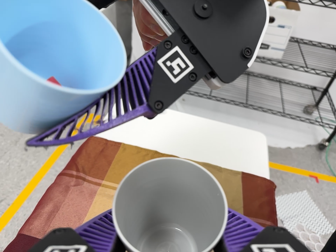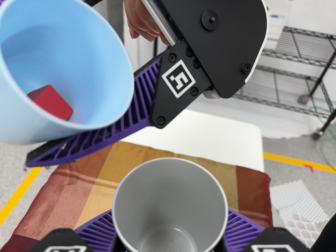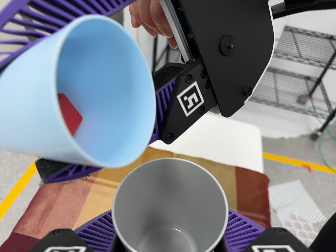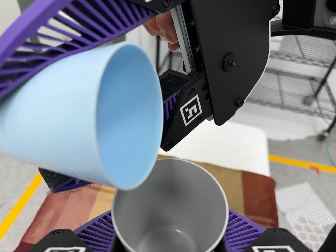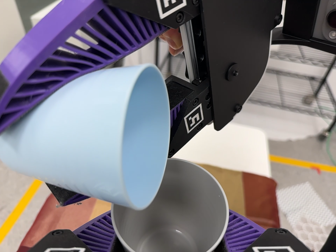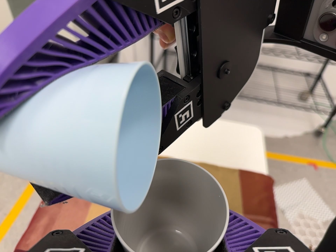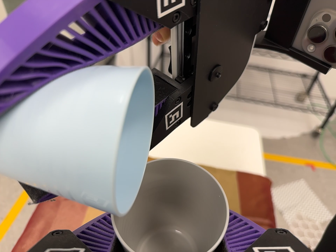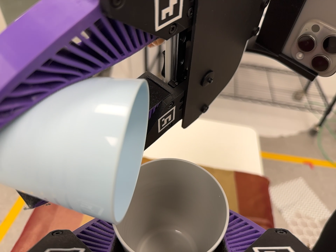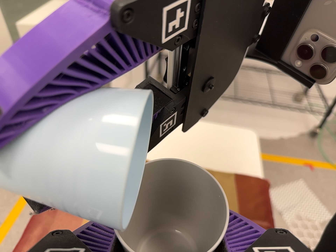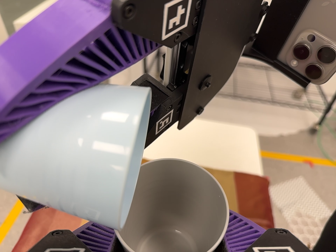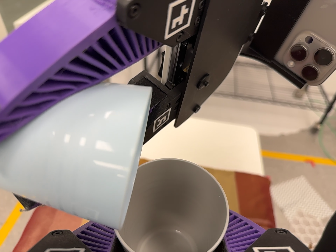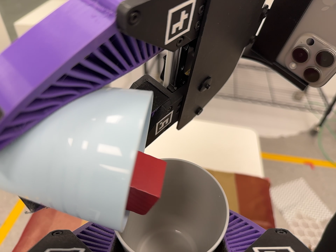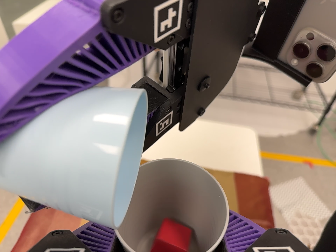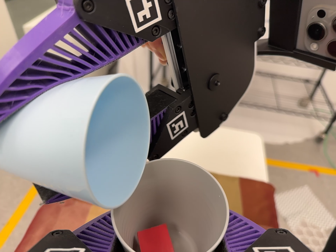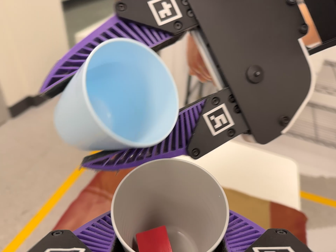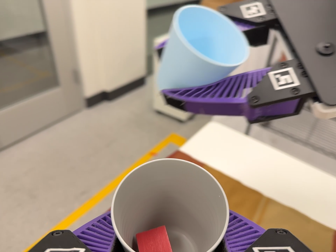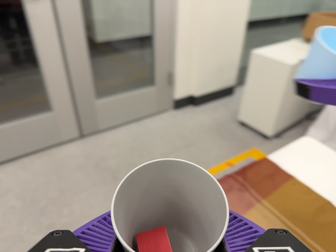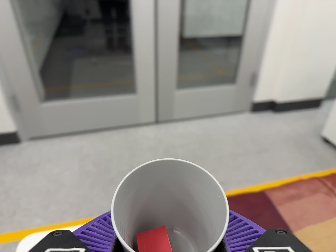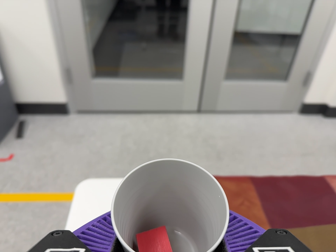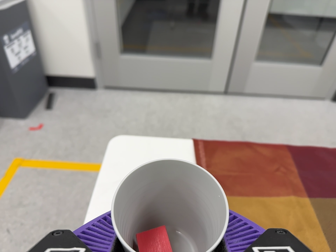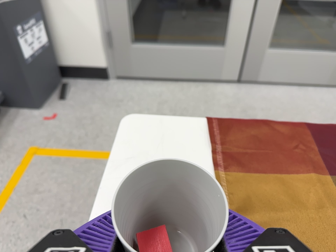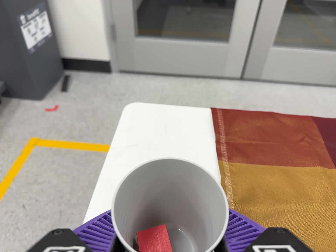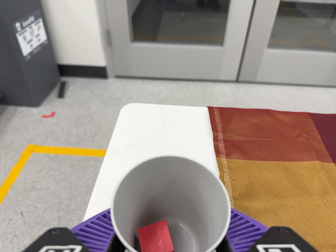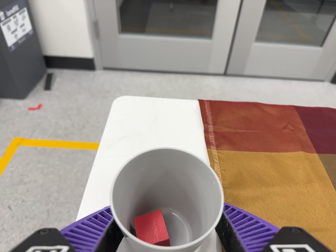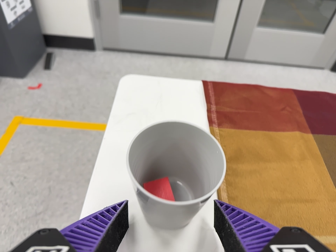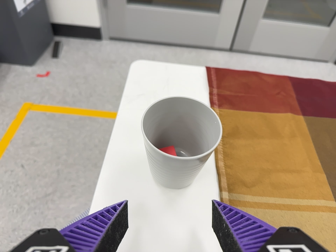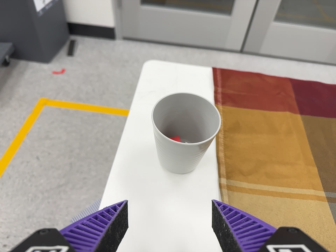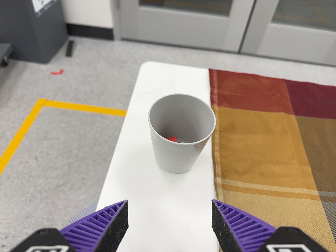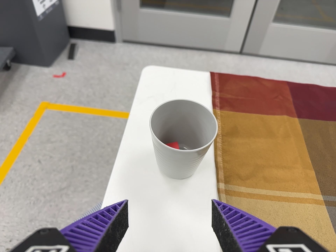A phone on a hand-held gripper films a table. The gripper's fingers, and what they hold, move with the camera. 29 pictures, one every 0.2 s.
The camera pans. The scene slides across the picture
to the right.
0.0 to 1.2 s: The camera shifts only a little, or ends up much as it began.
1.2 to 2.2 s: The camera keeps its place and its aim.
2.2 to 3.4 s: The camera pans to its left by about 55 degrees. It travels toward the bottom of its view, to its left and backward, about 16 cm. Its aim tips toward the top of its view by about 10 degrees. It rolls about its line of sight by about 40 degrees, and the scene rotates clockwise.
3.4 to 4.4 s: The camera pans to its left by about 15 degrees. It travels toward the bottom of its view and to its left, about 14 cm, so close, fixed things drift upward. It rolls about its line of sight by about 10 degrees, and the scene rotates clockwise.
4.4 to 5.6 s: The camera travels backward, about 12 cm, so what stands in front gets smaller.
The film runs forward here.
